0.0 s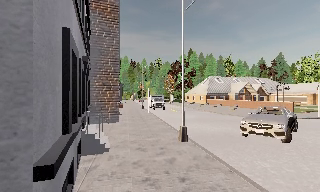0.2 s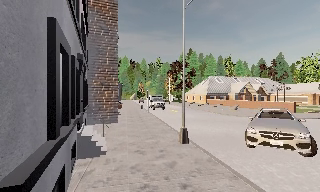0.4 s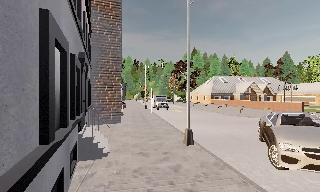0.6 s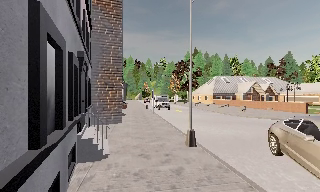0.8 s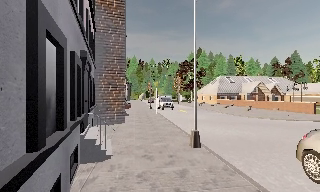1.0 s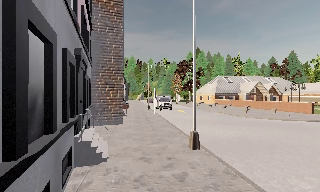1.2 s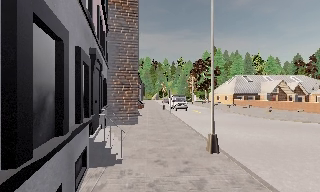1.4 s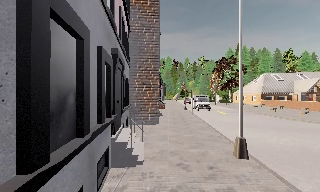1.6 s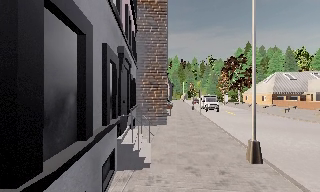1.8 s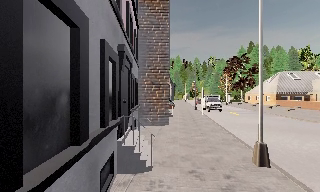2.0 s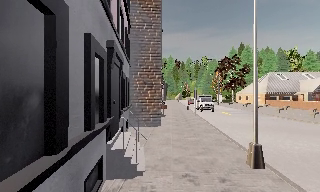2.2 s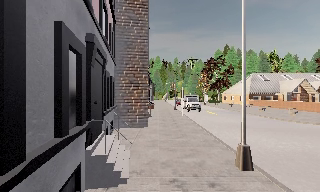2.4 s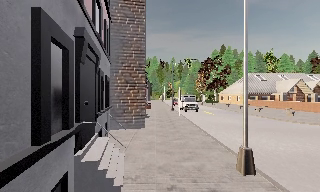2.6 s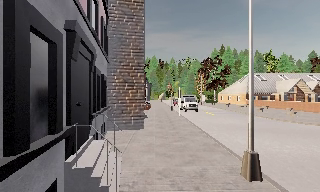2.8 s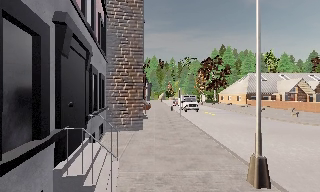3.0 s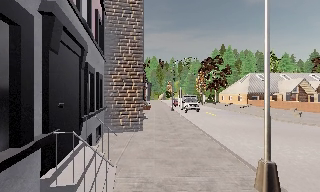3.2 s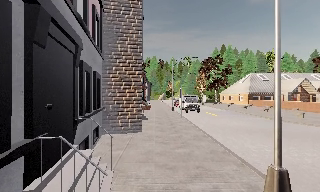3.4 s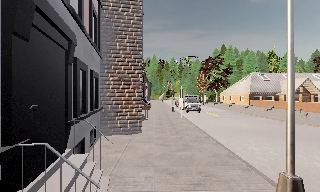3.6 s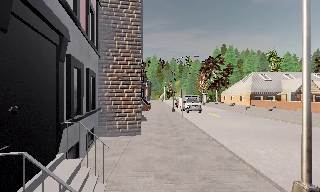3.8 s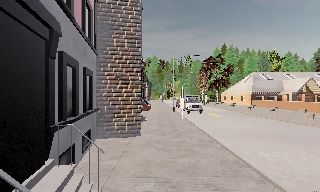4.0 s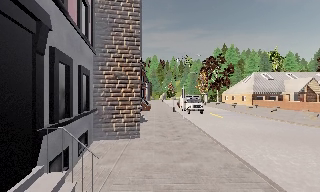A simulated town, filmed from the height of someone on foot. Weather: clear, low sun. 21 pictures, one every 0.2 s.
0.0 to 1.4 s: The scene slides to the right, as the camera pans about 15 degrees to its left. It travels forward, about 1.5 m, so what stands in front looms larger.
1.4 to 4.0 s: The camera travels forward, about 4 m, so what stands in front looms larger.
The film runs forward here.
